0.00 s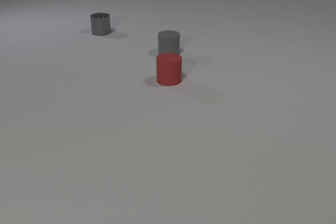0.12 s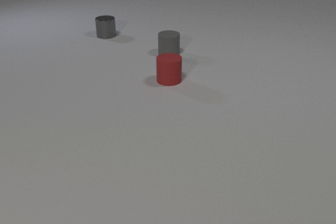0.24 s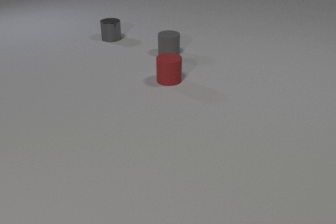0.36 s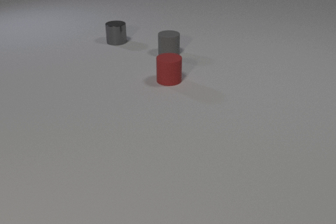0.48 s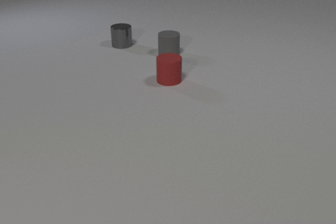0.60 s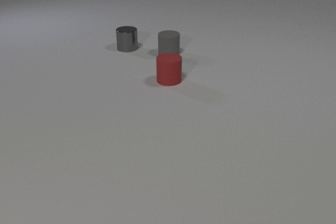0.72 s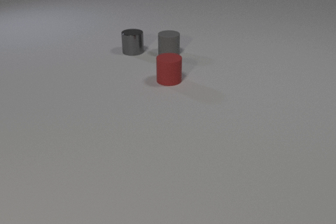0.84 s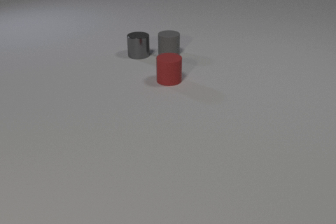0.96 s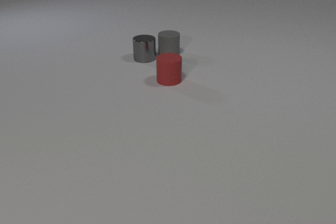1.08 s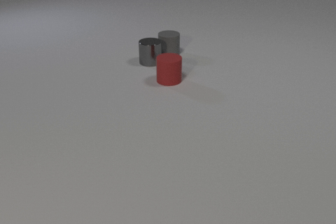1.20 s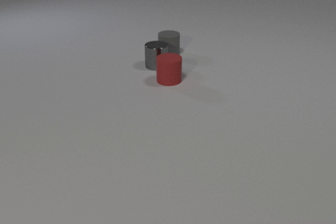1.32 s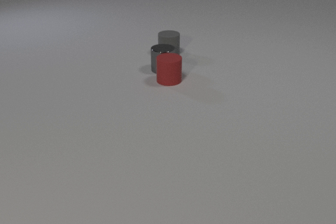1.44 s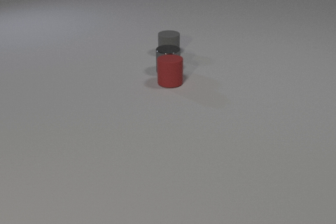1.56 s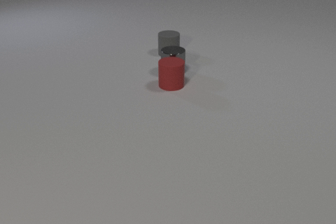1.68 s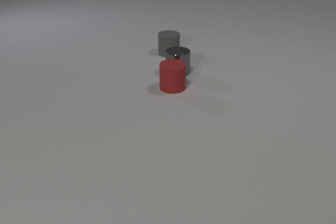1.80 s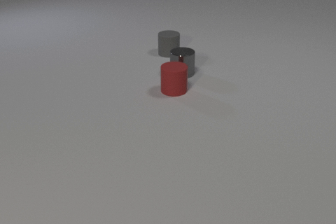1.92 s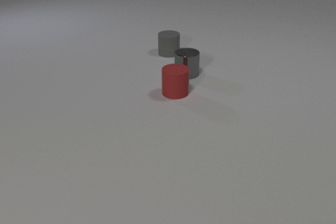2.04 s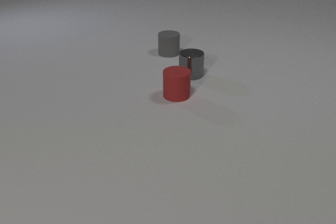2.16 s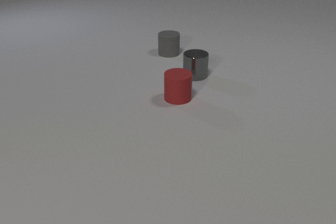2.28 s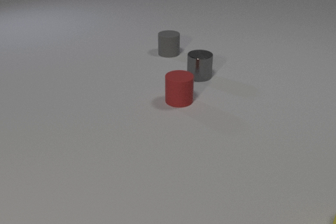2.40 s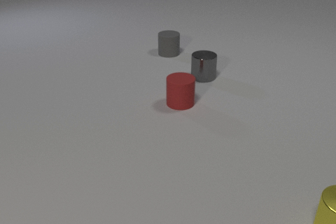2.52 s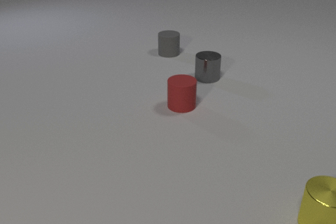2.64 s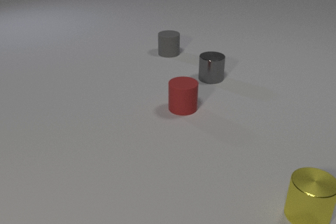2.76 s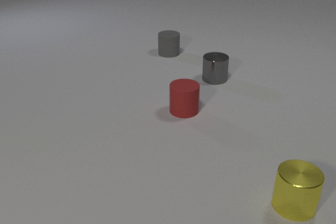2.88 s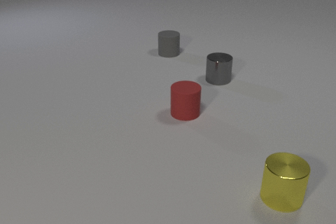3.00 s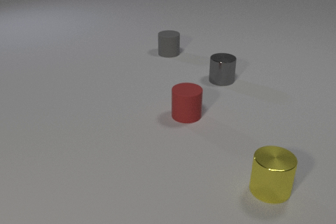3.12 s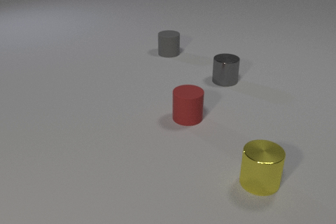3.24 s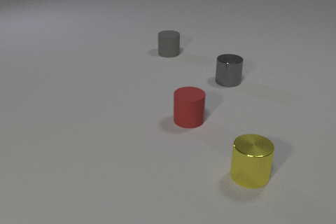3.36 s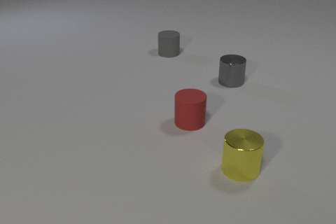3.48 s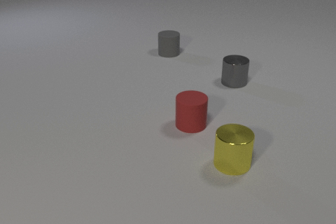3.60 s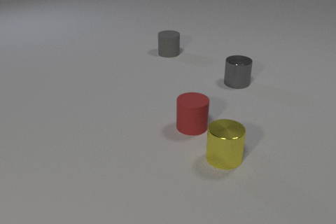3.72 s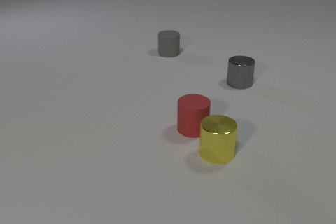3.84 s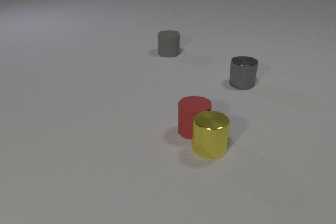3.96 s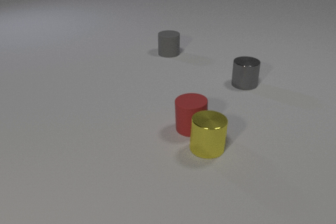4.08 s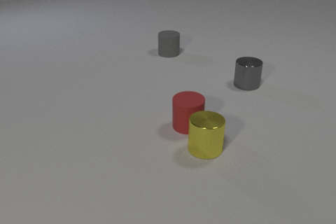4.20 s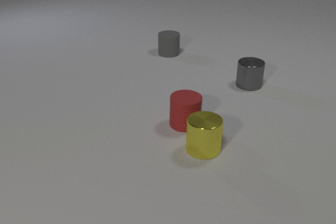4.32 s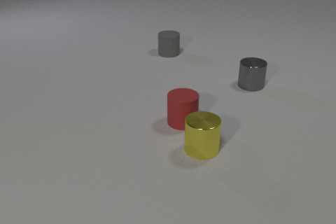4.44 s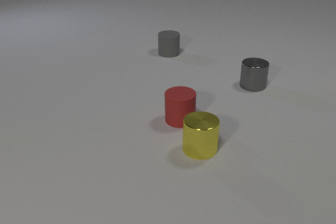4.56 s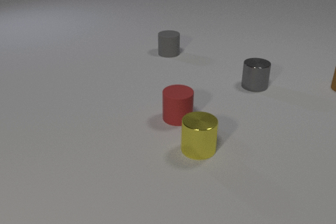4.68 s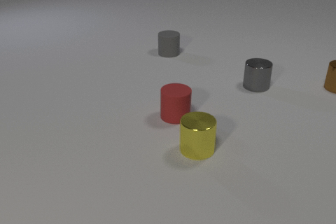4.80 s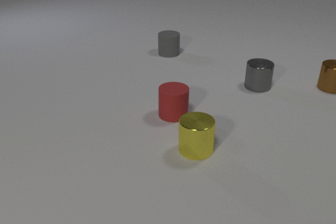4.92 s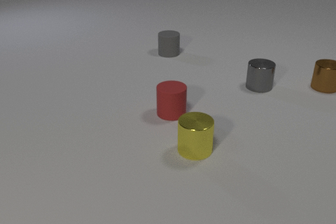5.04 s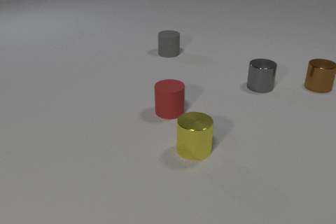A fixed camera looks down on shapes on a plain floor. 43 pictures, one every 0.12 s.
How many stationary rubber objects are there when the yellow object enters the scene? 1.
What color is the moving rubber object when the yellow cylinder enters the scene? red.
Are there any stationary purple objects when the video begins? no.
0.00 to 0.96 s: The gray metal cylinder slides toward the camera and to the right.
0.96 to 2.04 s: The gray metal cylinder slides to the right and toward the camera. The red rubber cylinder slides toward the camera. The gray metal cylinder and the red rubber cylinder collide.
2.04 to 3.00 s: The gray metal cylinder slides to the right. The red rubber cylinder slides toward the camera. The yellow metal cylinder comes in at the right edge, slides to the left and away from the camera.
3.00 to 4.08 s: The gray metal cylinder slides to the right. The red rubber cylinder slides toward the camera. The yellow metal cylinder slides to the left and away from the camera. The red rubber cylinder and the yellow metal cylinder collide.
4.08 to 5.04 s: The gray metal cylinder slides to the right. The red rubber cylinder slides away from the camera and to the left. The brown metal cylinder comes in at the right edge, slides to the left. The yellow metal cylinder slides to the left.
